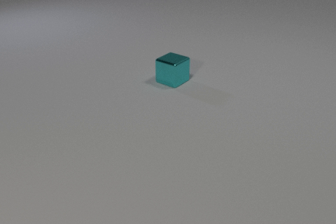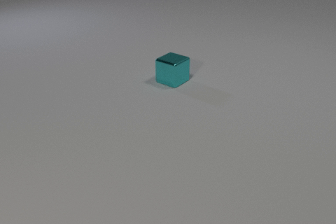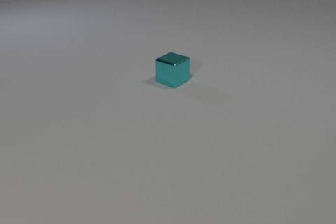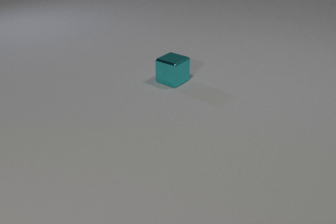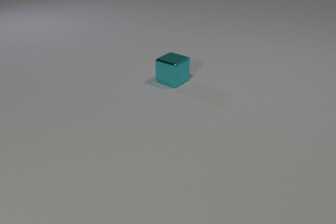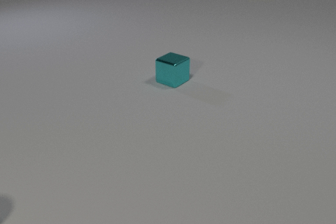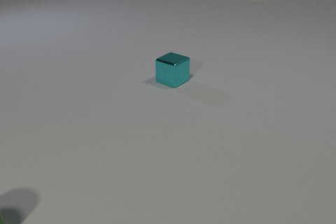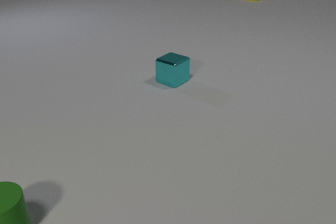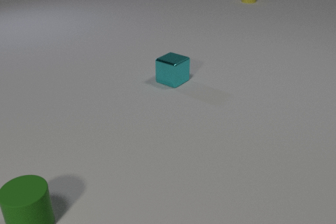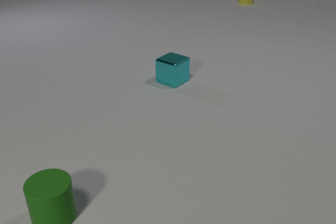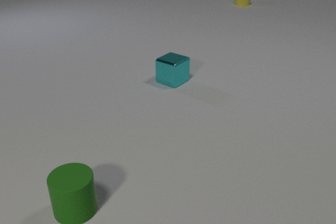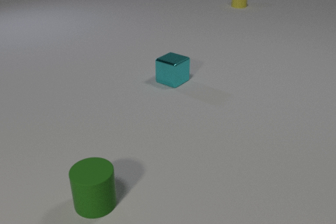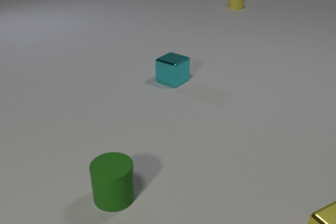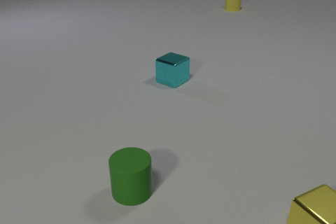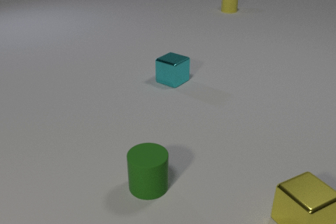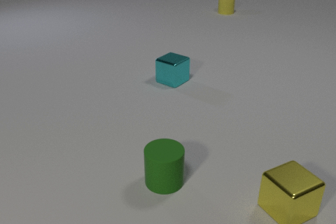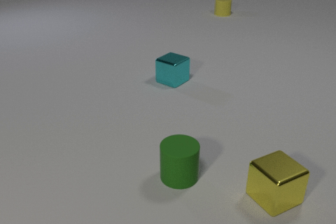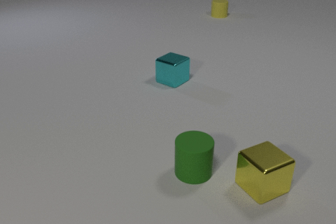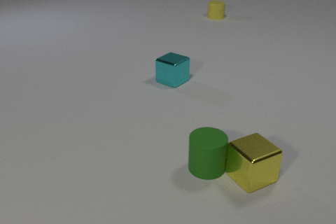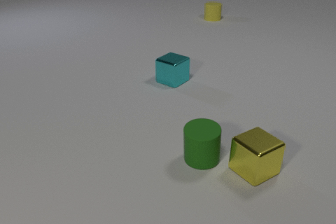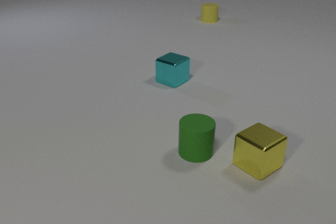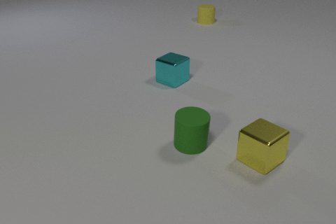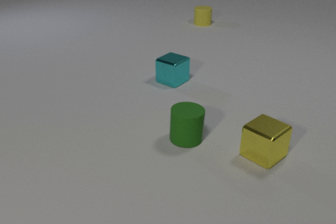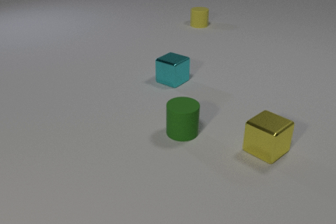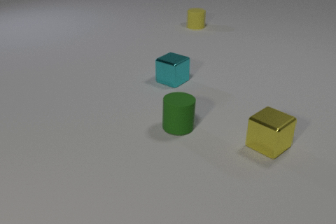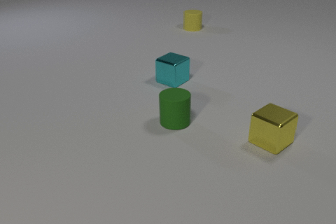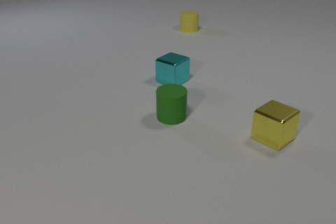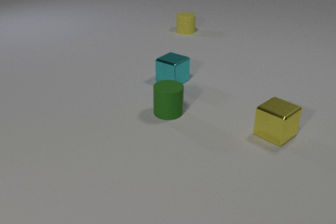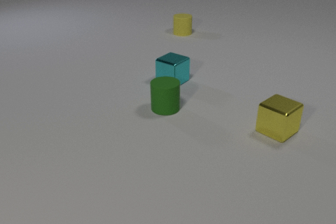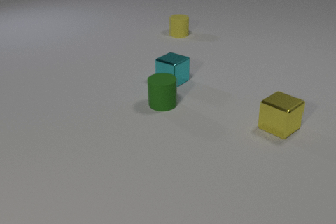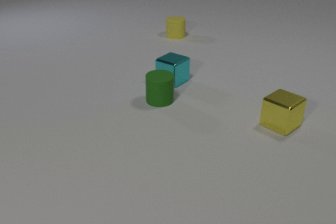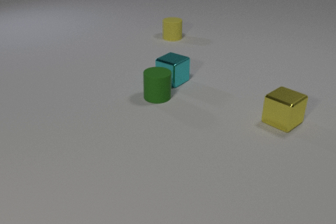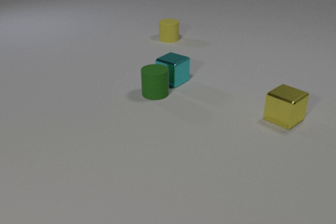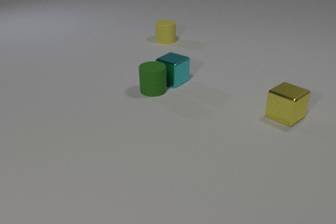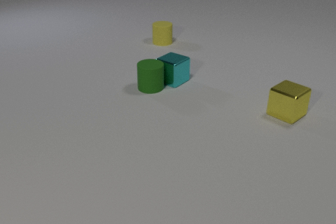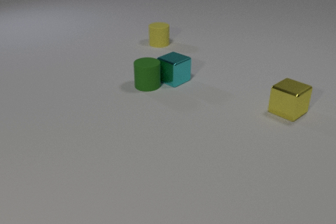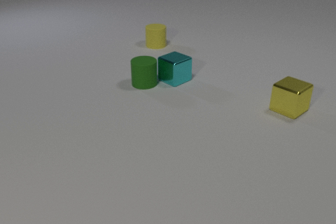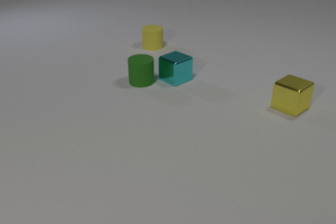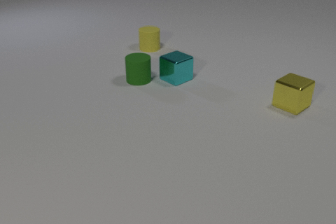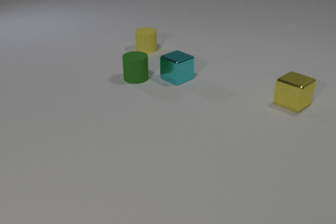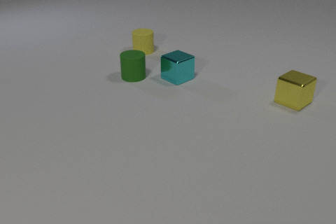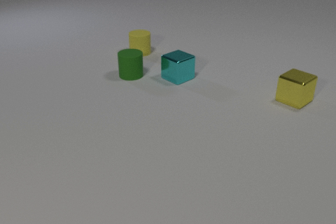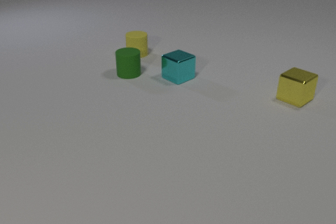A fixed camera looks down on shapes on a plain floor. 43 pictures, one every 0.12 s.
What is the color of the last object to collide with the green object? cyan.
What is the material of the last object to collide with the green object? metal.
Are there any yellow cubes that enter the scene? yes.
0.00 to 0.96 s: The green rubber cylinder comes in at the left edge, slides to the right. The yellow rubber cylinder comes in at the top edge, slides toward the camera and to the left.
0.96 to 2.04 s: The green rubber cylinder slides to the right. The yellow metal cube comes in at the bottom edge, slides to the left and away from the camera. The yellow rubber cylinder slides toward the camera and to the left.
2.04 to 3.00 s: The green rubber cylinder slides away from the camera. The yellow metal cube slides away from the camera. The yellow rubber cylinder slides toward the camera and to the left. The green rubber cylinder and the yellow metal cube collide.
3.00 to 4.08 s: The green rubber cylinder slides away from the camera. The yellow metal cube slides away from the camera. The yellow rubber cylinder slides toward the camera and to the left. The green rubber cylinder and the cyan metal cube collide.
4.08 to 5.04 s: The green rubber cylinder slides away from the camera and to the left. The yellow metal cube slides away from the camera. The cyan metal cube slides away from the camera and to the right. The yellow rubber cylinder slides toward the camera and to the left.
